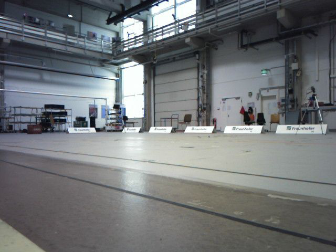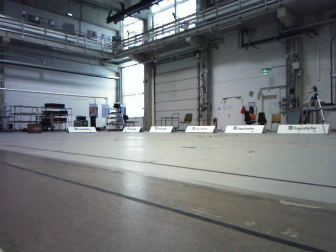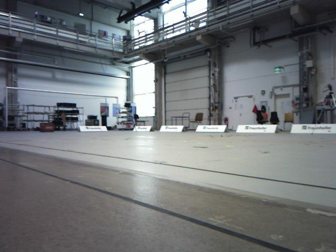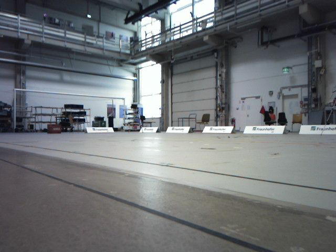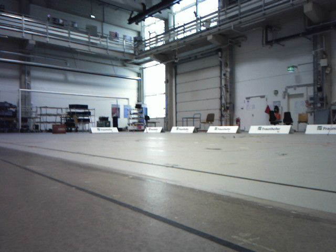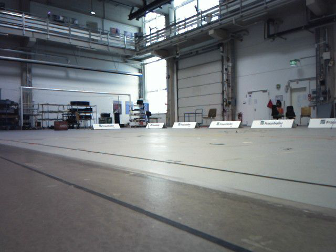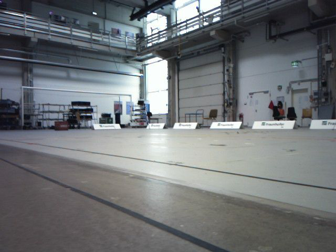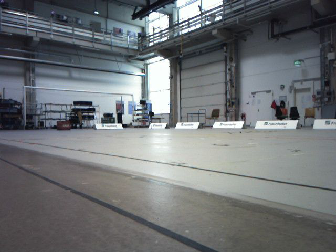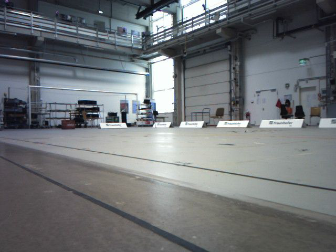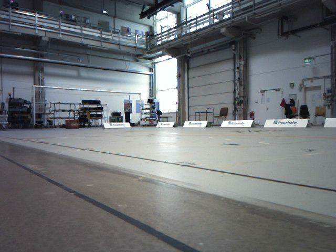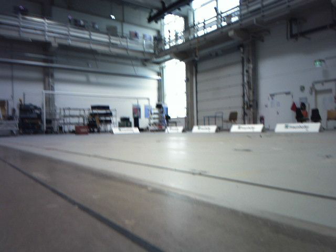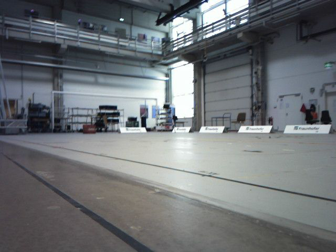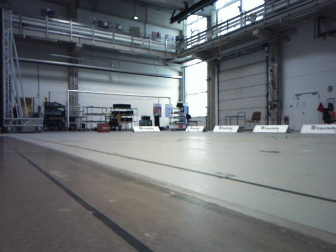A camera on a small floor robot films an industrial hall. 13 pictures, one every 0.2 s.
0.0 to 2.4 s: The camera pans to its left, which is counterclockwise from overhead, by about 10 degrees. It travels forward, about 0.5 m, so what stands in front looms larger.
The film runs forward here.
